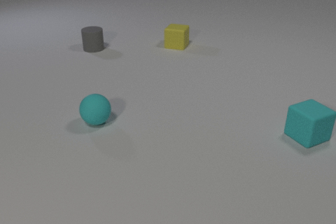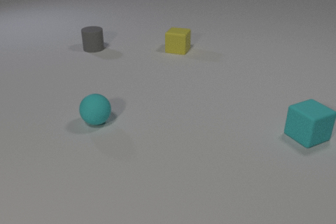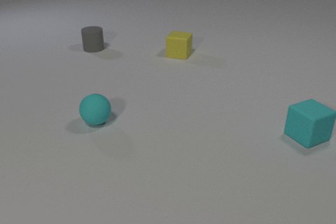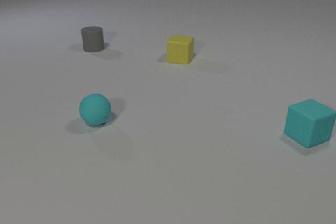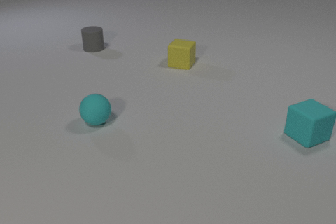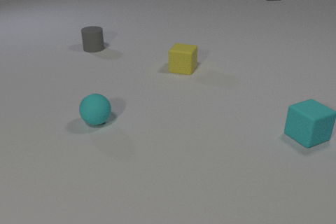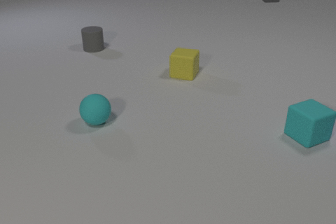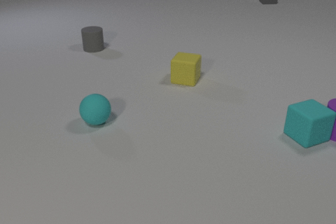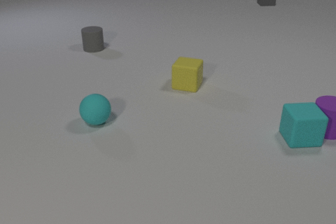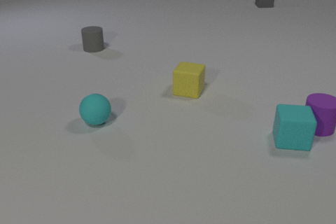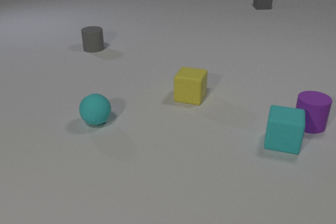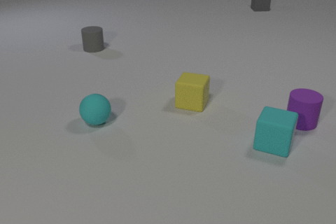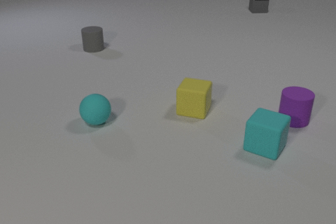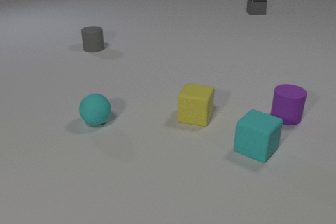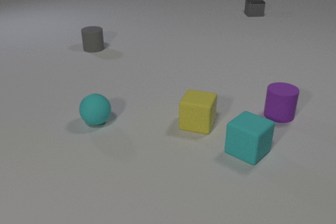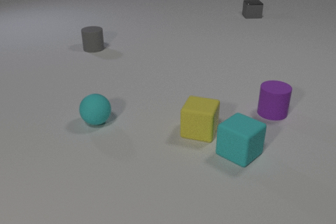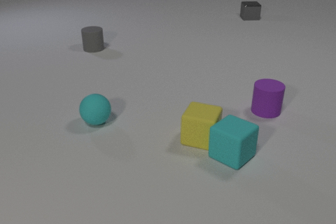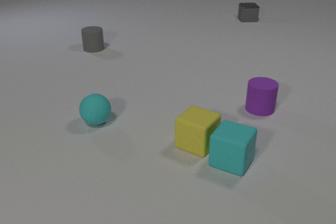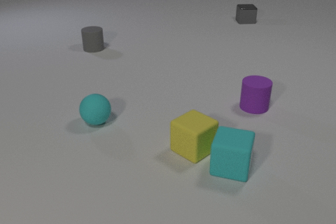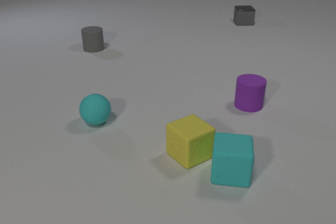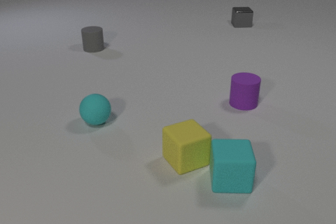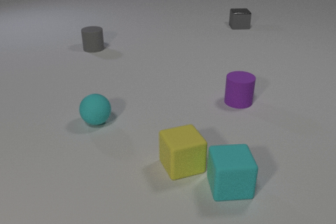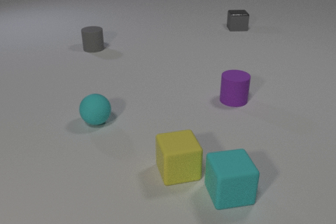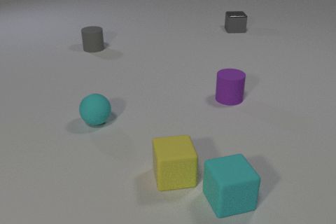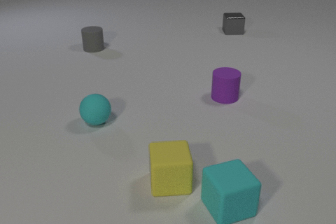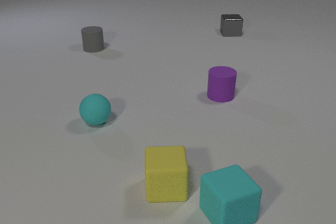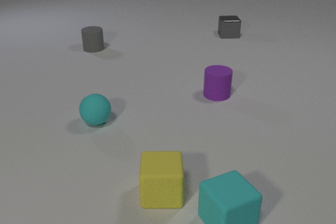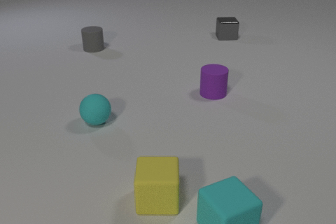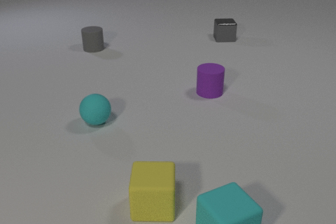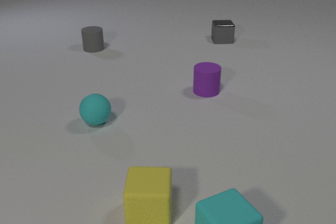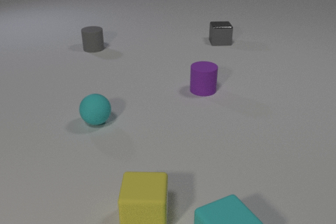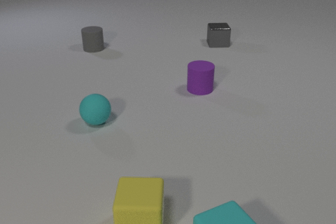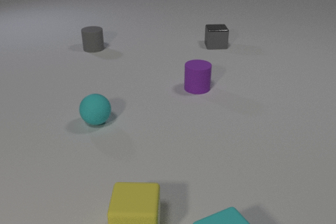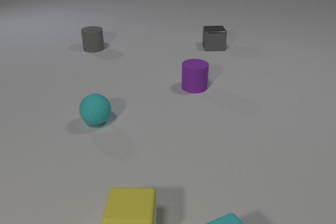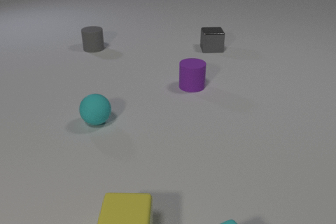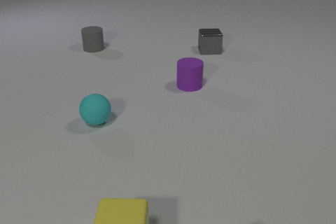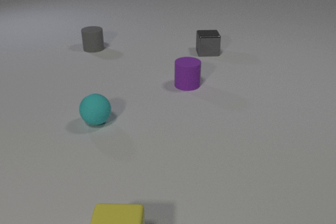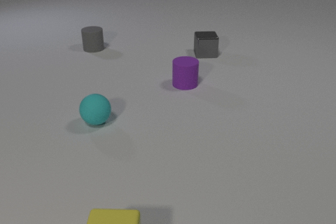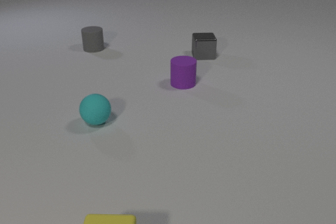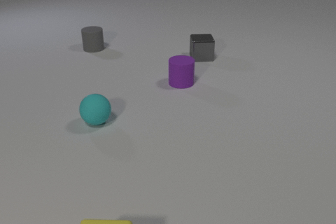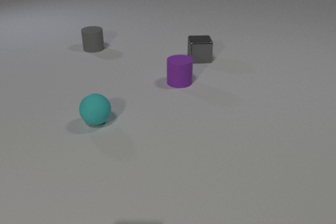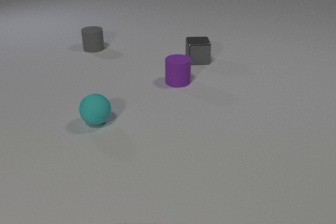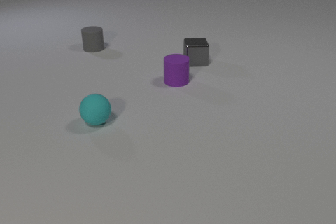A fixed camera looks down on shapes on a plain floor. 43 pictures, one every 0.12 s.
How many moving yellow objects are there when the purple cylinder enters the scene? 1.
Are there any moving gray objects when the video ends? yes.
How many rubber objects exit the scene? 2.
0.00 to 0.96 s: The purple rubber cylinder comes in at the right edge, slides to the left. The cyan rubber cube spins clockwise seen from above by about 30 degrees, its near face sliding to the left. The gray metal cube comes in at the top edge, slides toward the camera. The yellow rubber cube slides toward the camera. The purple rubber cylinder and the cyan rubber cube collide.
0.96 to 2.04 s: The purple rubber cylinder slides to the left. The cyan rubber cube slides to the left and toward the camera, spins so that its near face slides to the left, clockwise seen from above. The gray metal cube slides toward the camera. The yellow rubber cube slides toward the camera. The cyan rubber cube and the yellow rubber cube collide.
2.04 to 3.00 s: The purple rubber cylinder slides to the left and away from the camera. The cyan rubber cube slides toward the camera, spins counterclockwise seen from above by about 60 degrees, its near face sliding to the right. The gray metal cube slides toward the camera. The yellow rubber cube slides toward the camera and to the left, spins clockwise seen from above by about 60 degrees, its near face sliding to the left.
3.00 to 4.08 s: The purple rubber cylinder slides to the left and away from the camera. The cyan rubber cube slides toward the camera. The gray metal cube slides toward the camera. The yellow rubber cube slides toward the camera and to the left.
4.08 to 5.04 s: The purple rubber cylinder slides to the left and away from the camera. The cyan rubber cube leaves at the bottom edge. The gray metal cube slides toward the camera and to the left. The yellow rubber cube slides toward the camera and to the left, leaves at the bottom edge.
